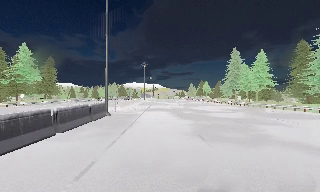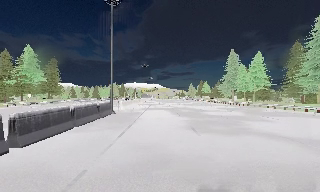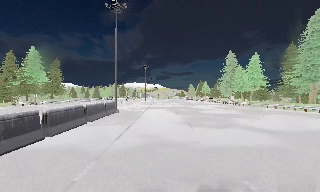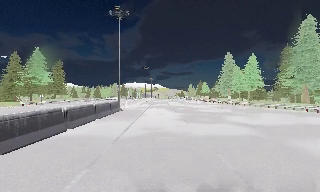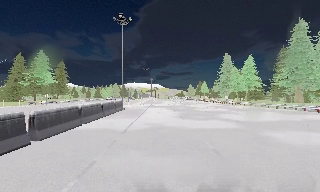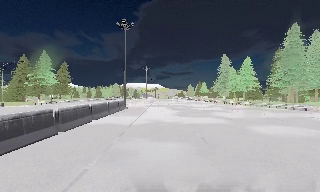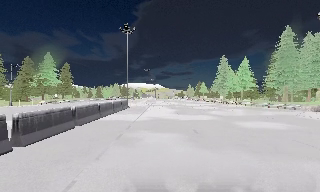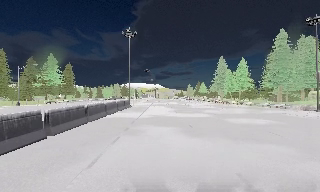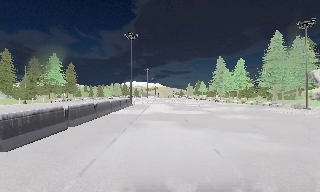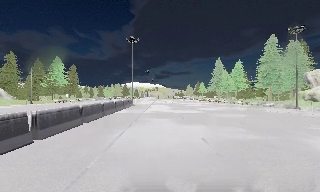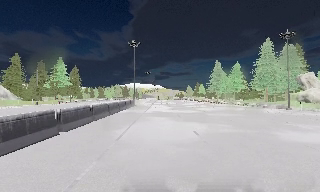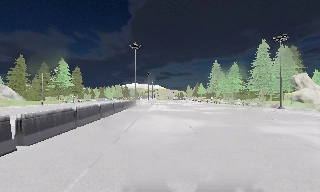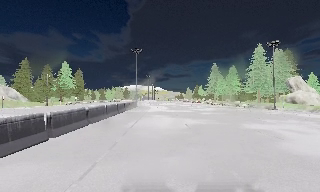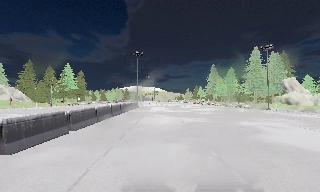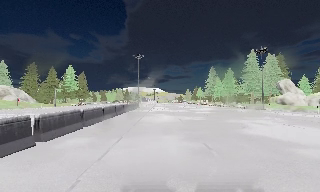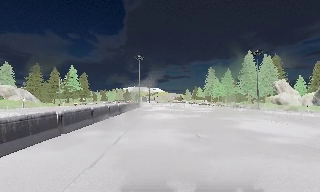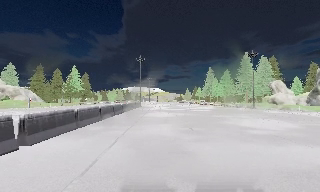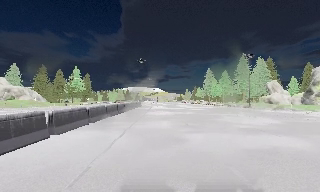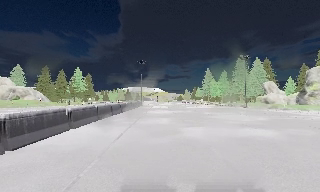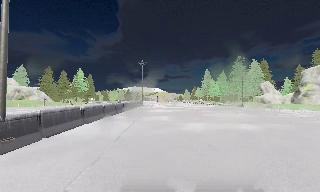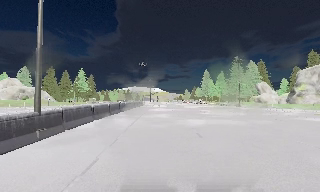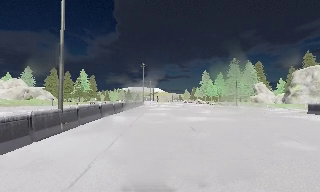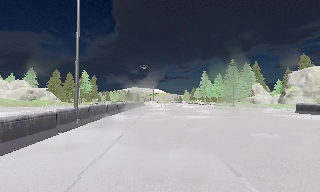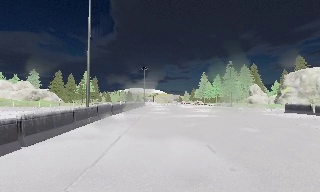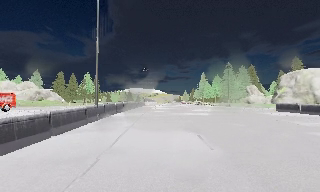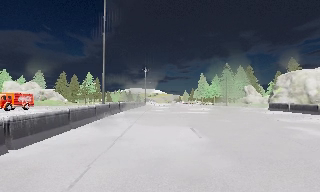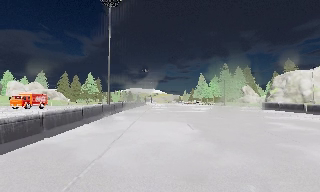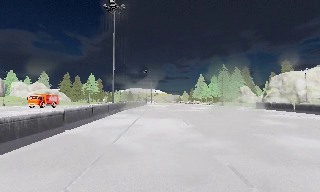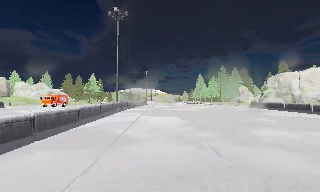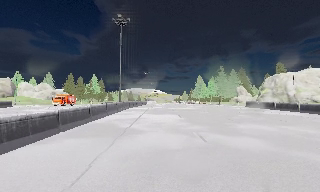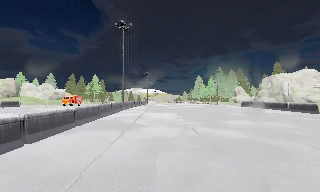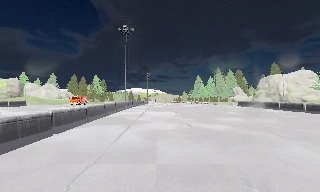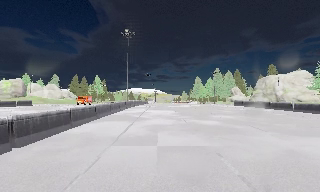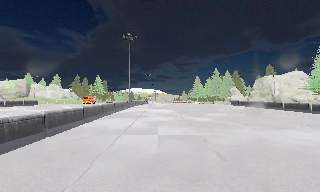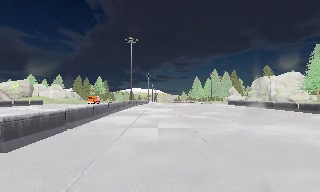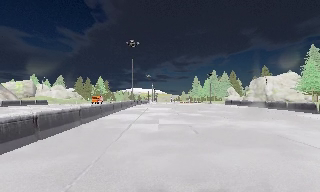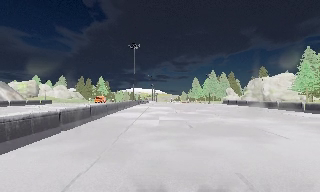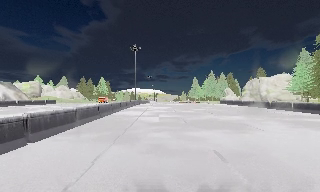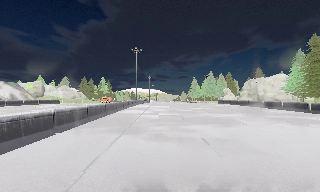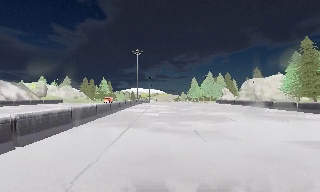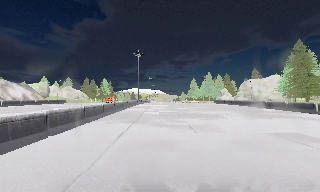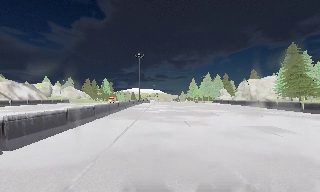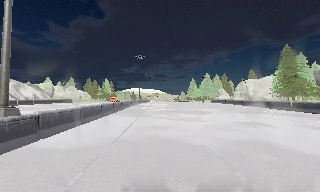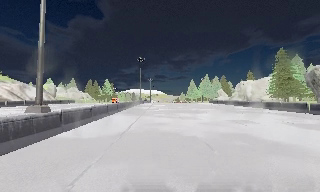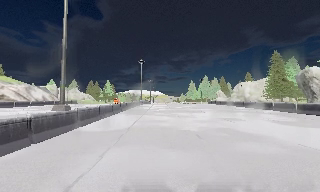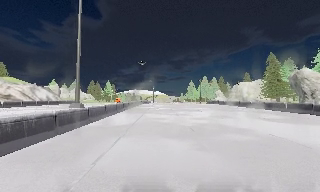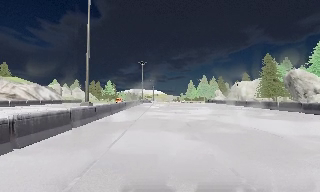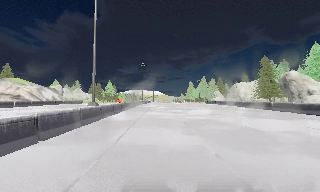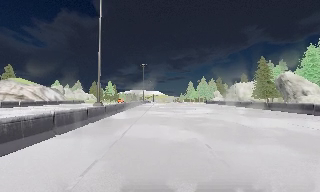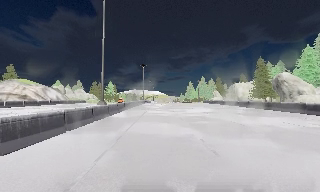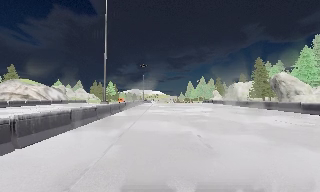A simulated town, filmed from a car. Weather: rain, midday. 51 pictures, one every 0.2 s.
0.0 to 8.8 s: The camera travels backward, about 65 m, so what stands in front gets smaller.
8.8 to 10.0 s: The camera travels backward, about 6 m, so what stands in front gets smaller. It loses speed.
The film runs backward here.
